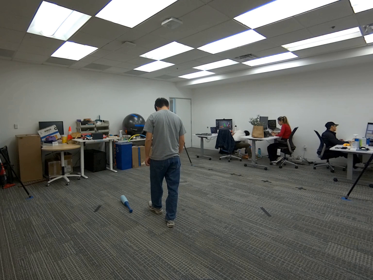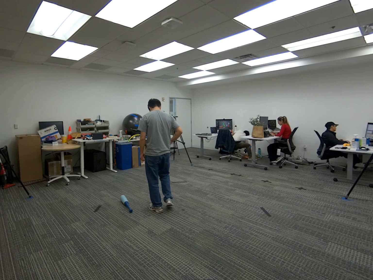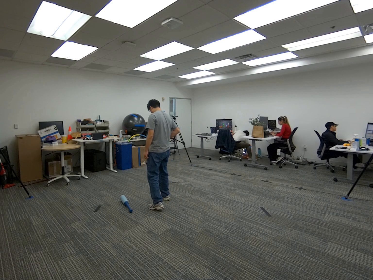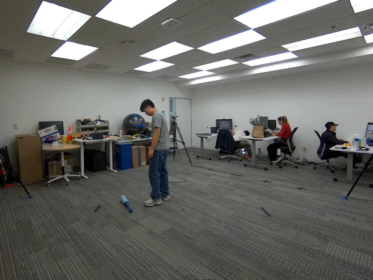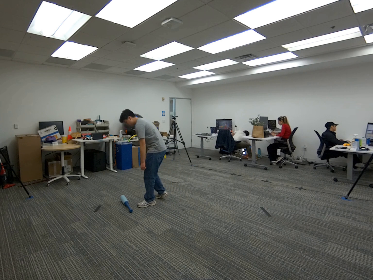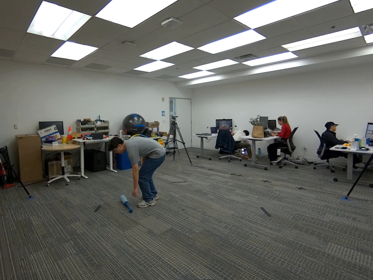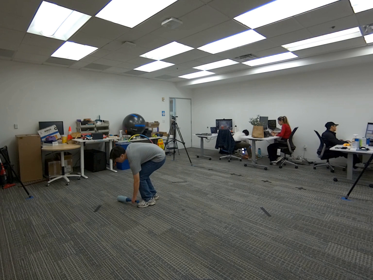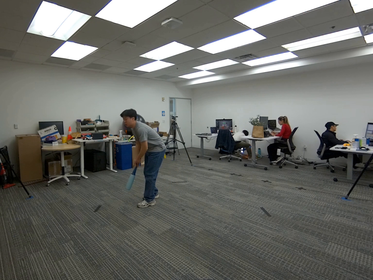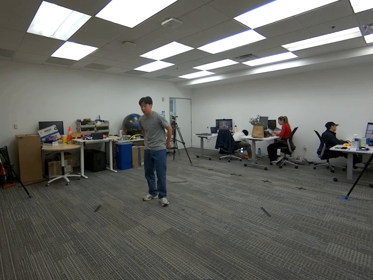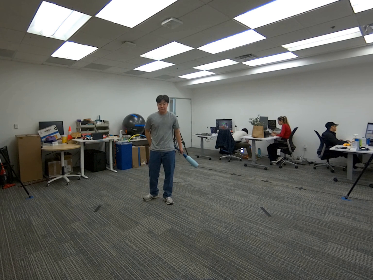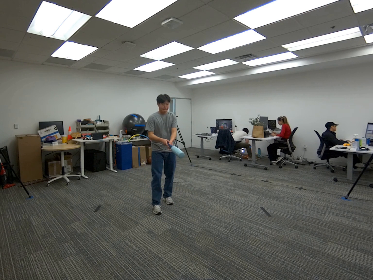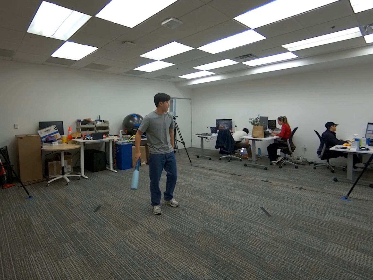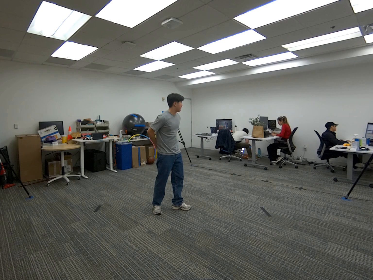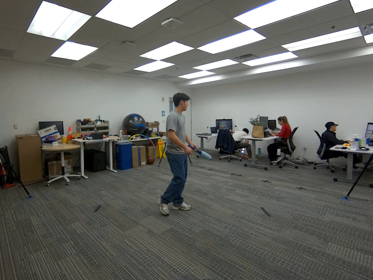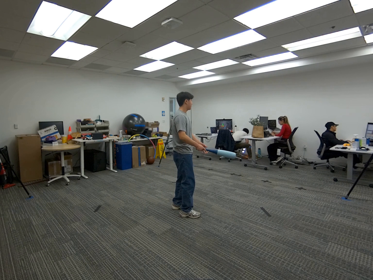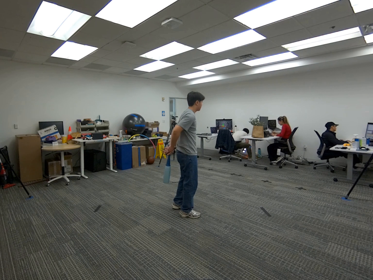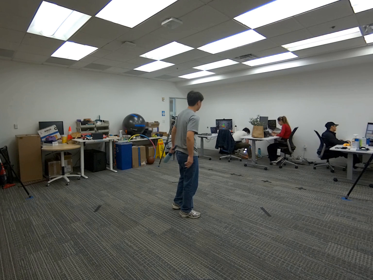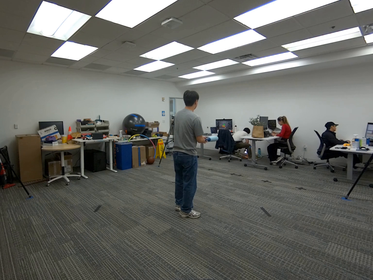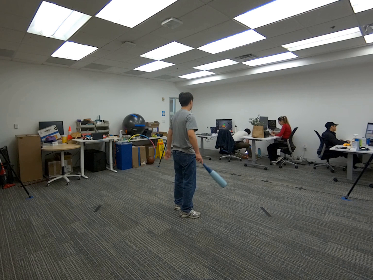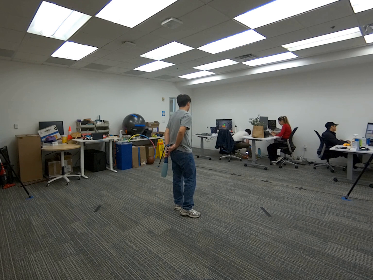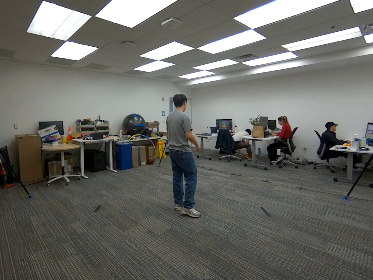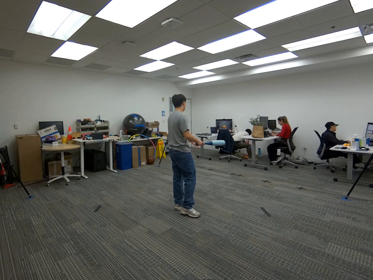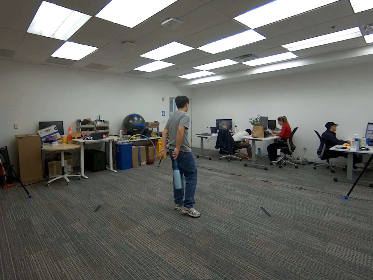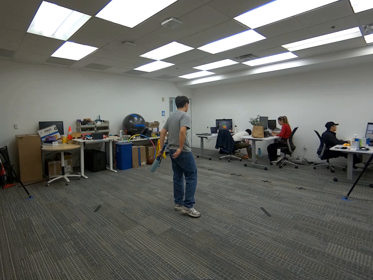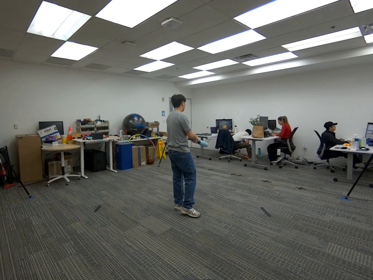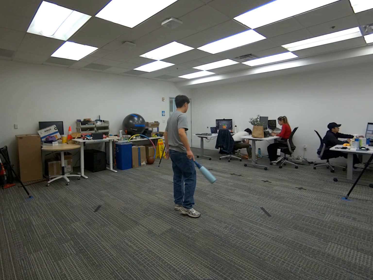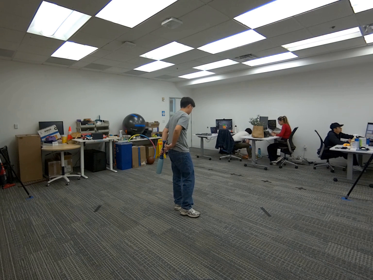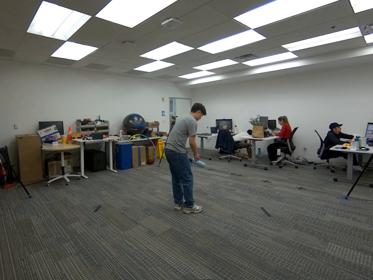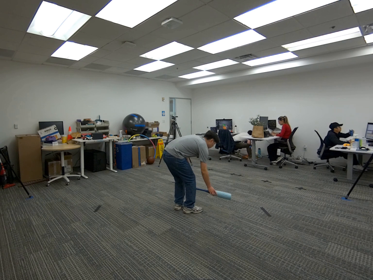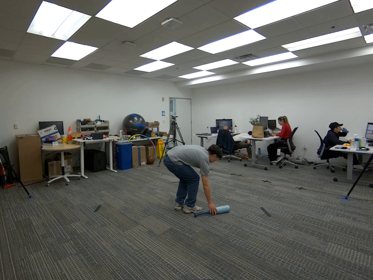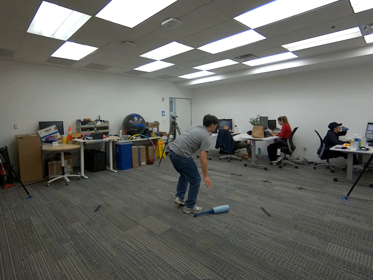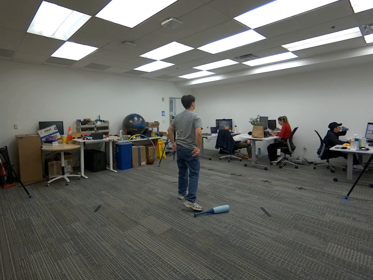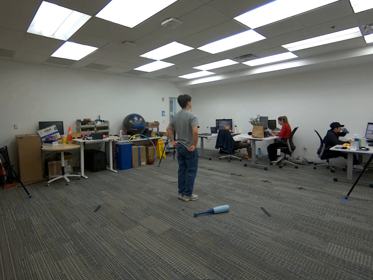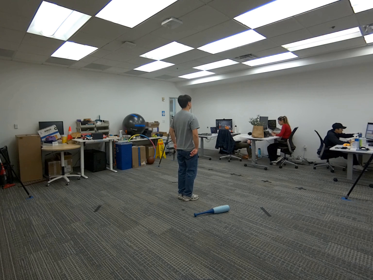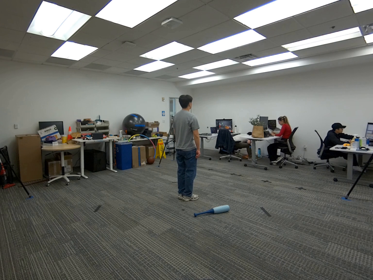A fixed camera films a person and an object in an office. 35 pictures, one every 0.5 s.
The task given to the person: Walk over to the baseball bat on the floor and grasp it and proceed to handover the baseball bat from hand to hand around your waist beginning from the back.
